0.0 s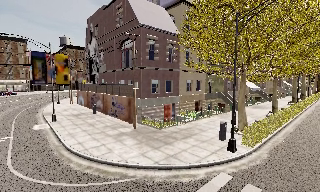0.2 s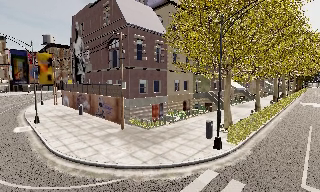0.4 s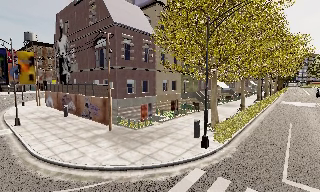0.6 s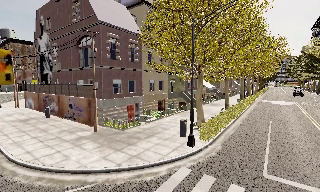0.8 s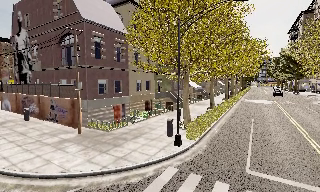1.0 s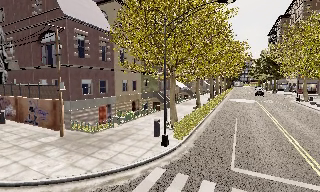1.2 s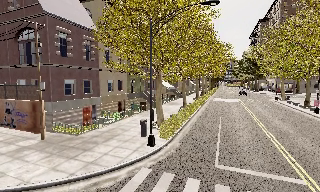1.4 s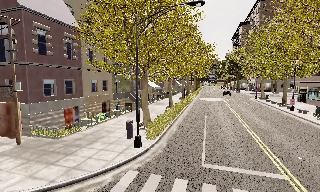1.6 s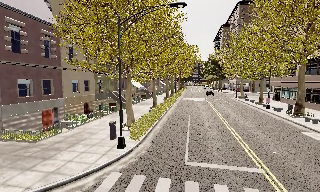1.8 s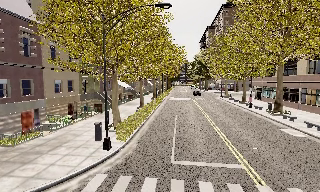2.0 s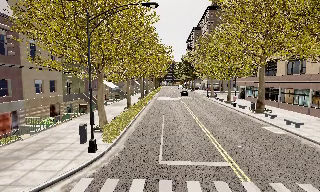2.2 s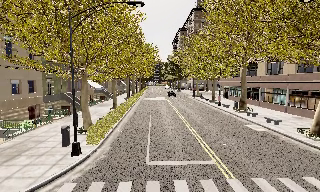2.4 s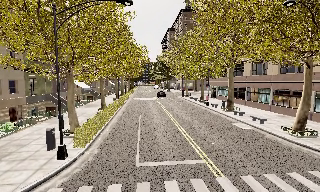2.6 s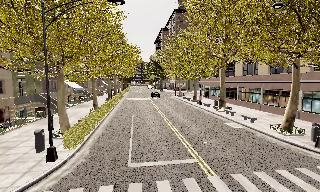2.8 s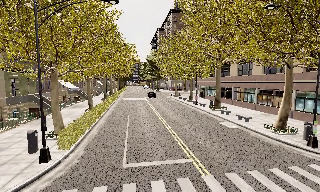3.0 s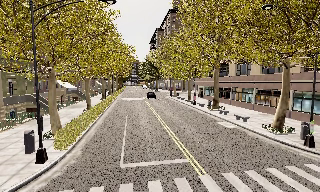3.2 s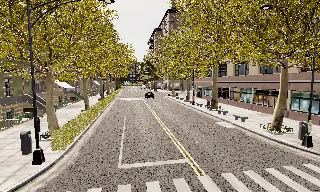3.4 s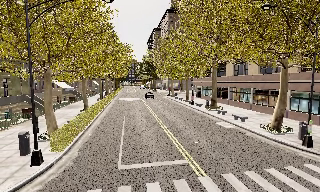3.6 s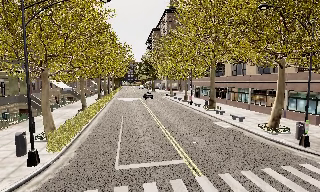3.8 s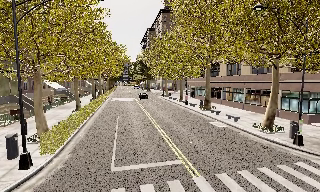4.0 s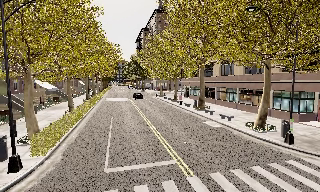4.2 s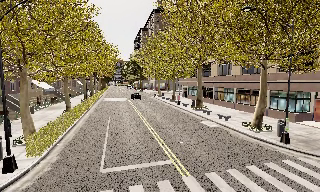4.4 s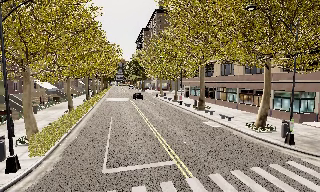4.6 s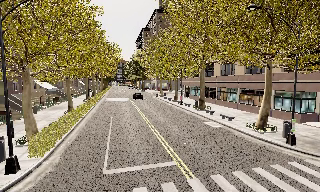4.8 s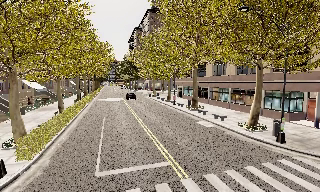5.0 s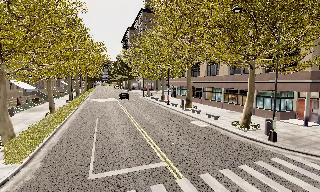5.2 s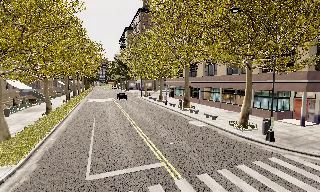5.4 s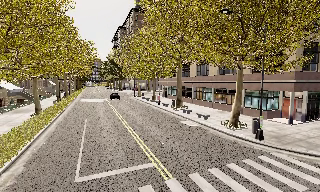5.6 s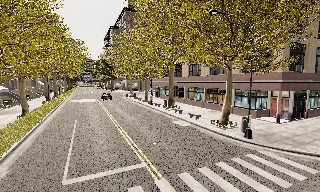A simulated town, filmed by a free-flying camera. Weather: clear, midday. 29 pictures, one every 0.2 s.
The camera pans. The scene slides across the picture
to the left.
The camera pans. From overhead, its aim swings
clockwise.
0.0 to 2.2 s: The camera swings to its right by about 50 degrees, and the scene slides to the left.
2.2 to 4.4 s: The scene slides to the left, as the camera pans about 10 degrees to its right.
4.4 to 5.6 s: The camera swings to its right by about 10 degrees, and the scene slides to the left.
The film runs backward here.
